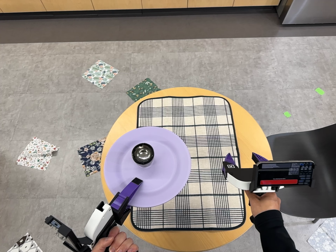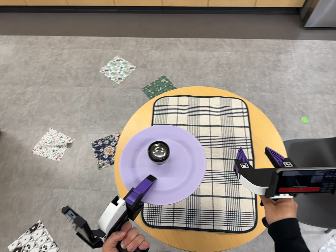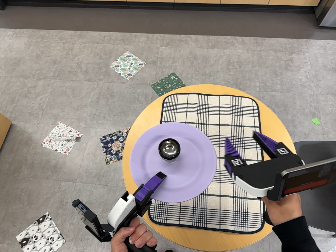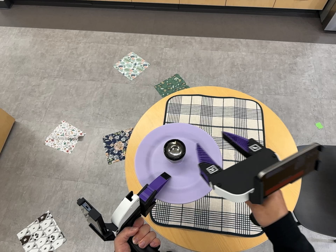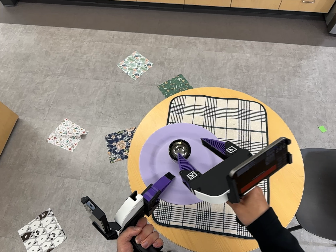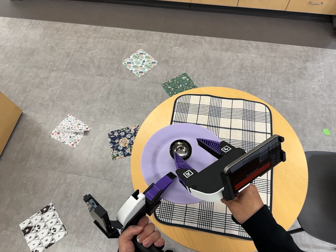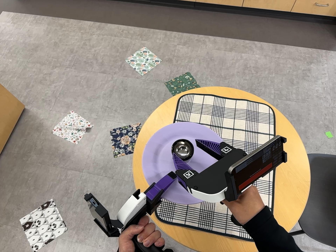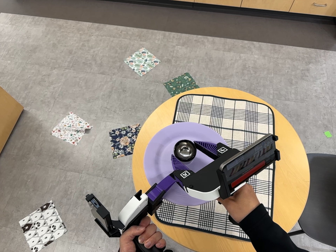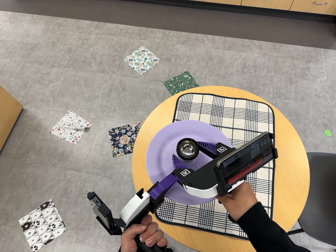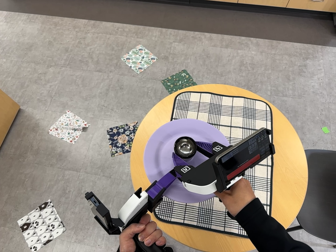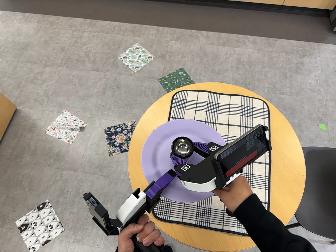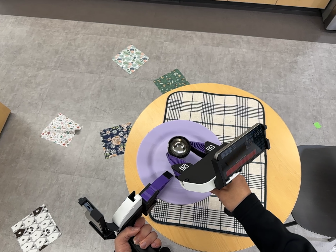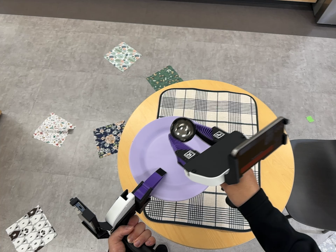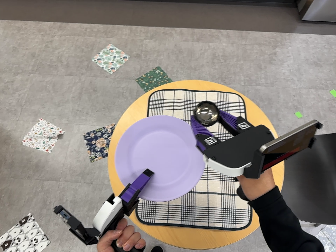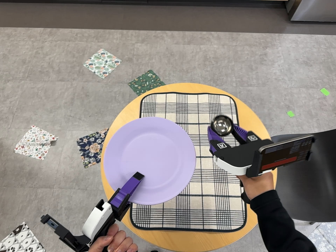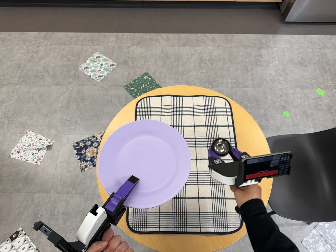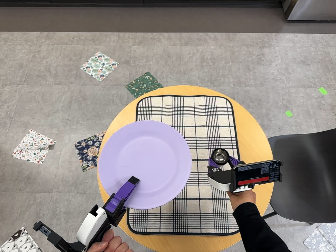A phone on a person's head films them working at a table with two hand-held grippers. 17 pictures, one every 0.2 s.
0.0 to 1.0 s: The camera travels to its left, about 5 cm, so close, fixed things drift to the right. It rolls about its line of sight by about 10 degrees, and the scene rotates clockwise.
1.0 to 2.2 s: The camera shifts only a little, or ends up much as it began.
2.2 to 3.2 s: The camera travels to its right, about 6 cm, so close, fixed things drift to the left.
The film runs forward here.
